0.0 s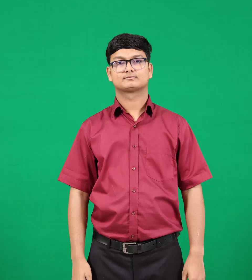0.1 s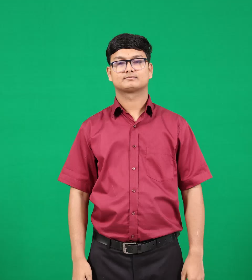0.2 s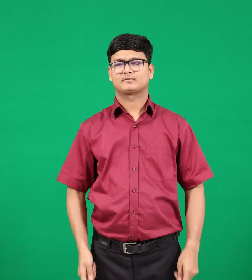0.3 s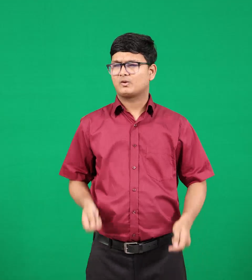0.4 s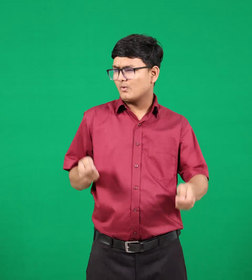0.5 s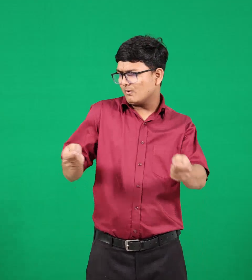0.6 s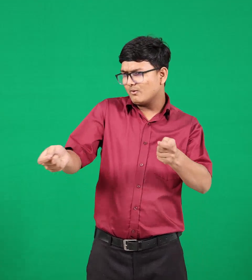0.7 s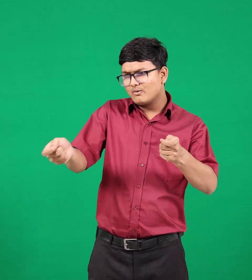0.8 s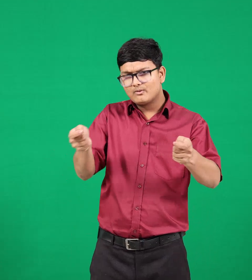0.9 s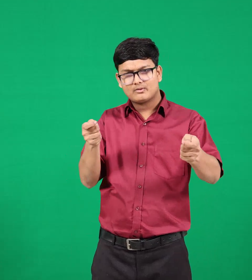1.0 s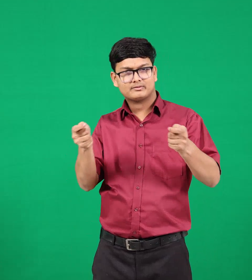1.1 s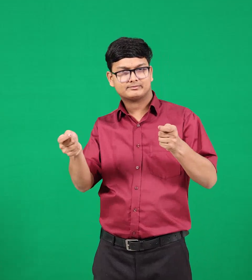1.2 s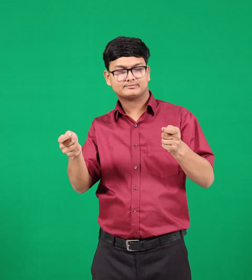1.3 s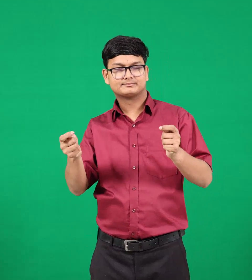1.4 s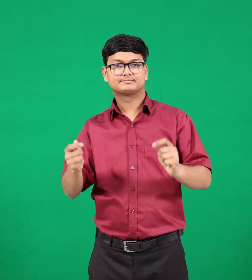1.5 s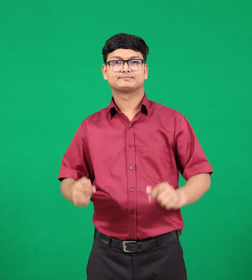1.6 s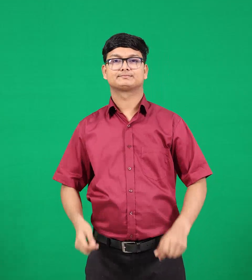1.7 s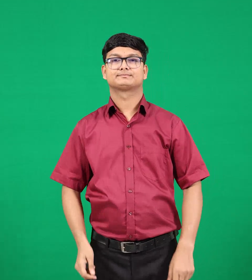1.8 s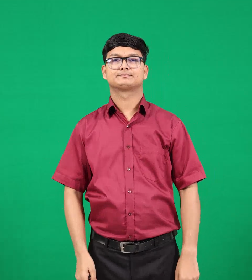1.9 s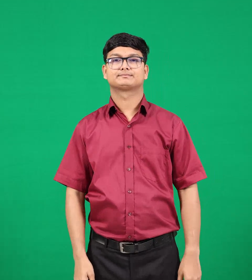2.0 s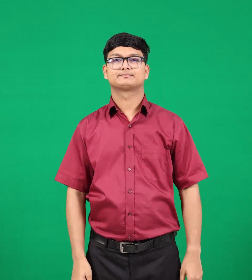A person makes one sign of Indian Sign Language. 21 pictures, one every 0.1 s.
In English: control
